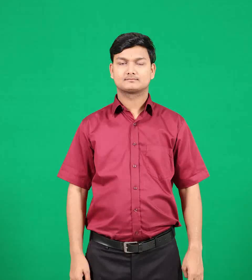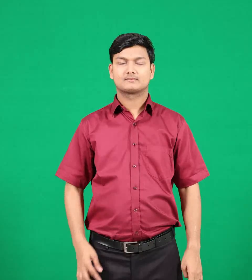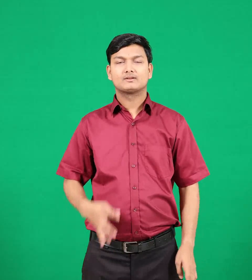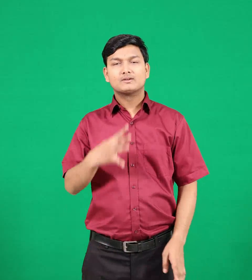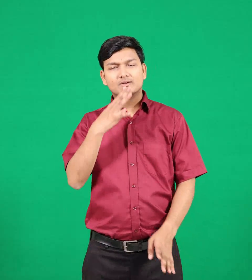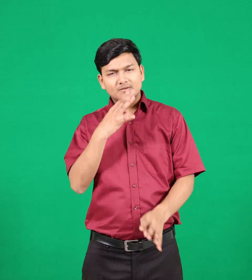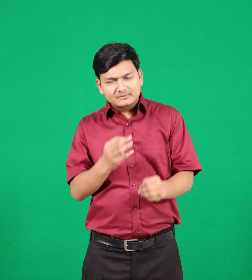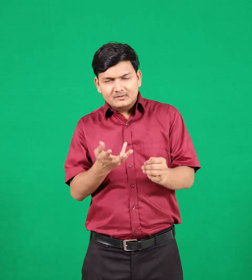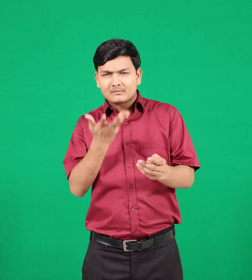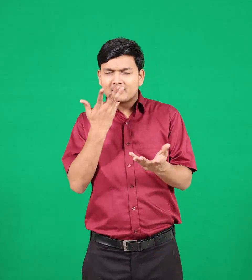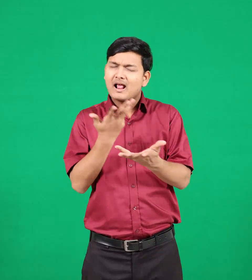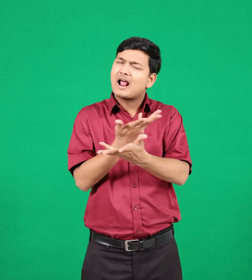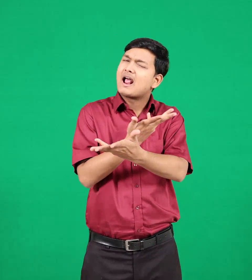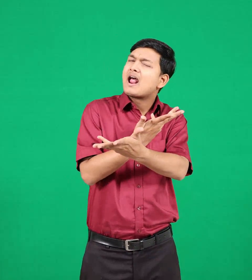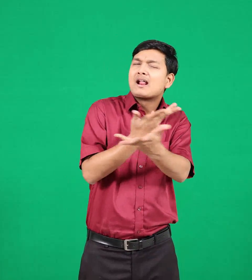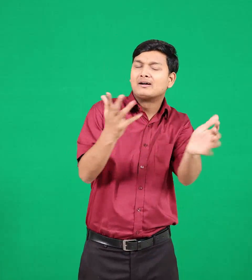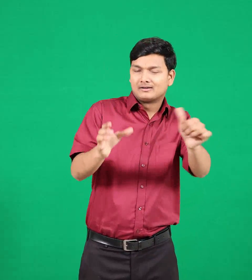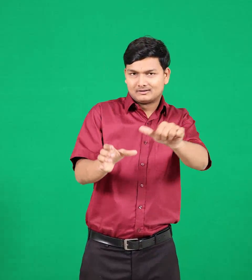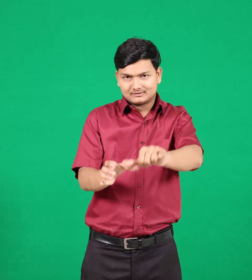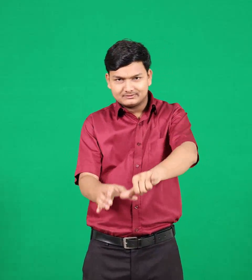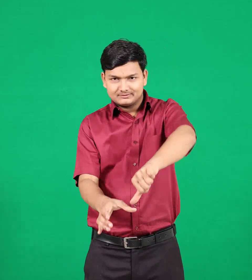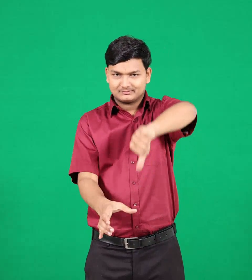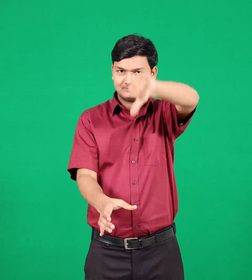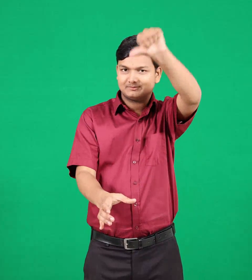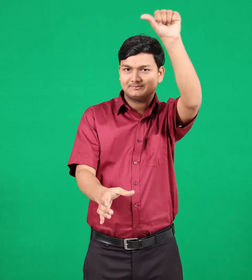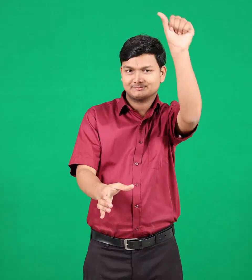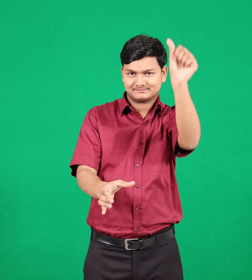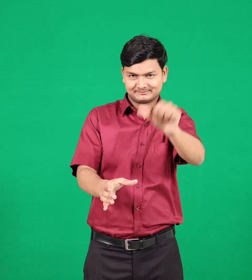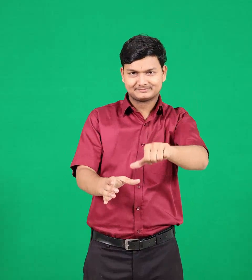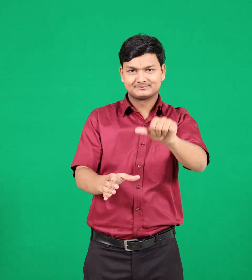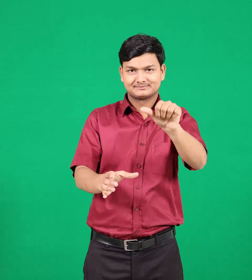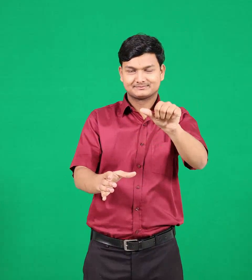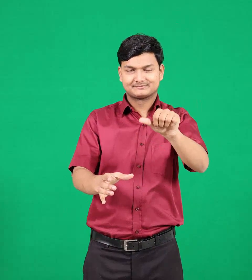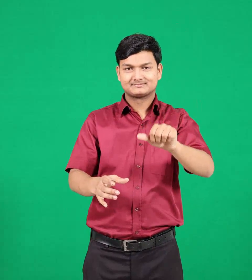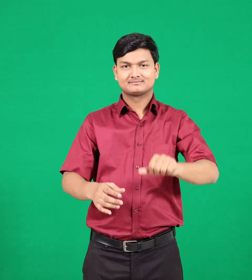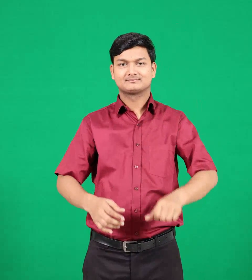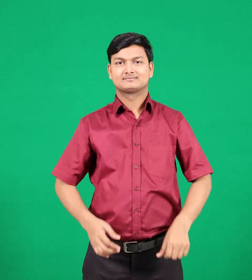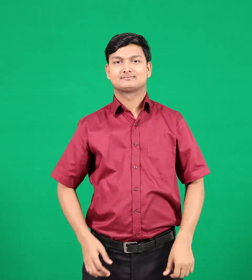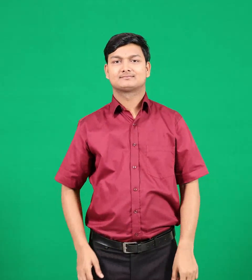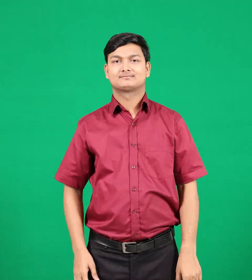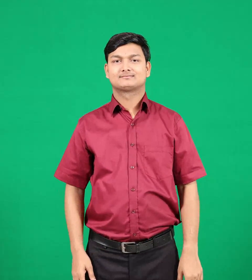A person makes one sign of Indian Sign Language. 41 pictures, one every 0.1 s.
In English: pour
